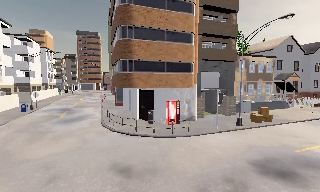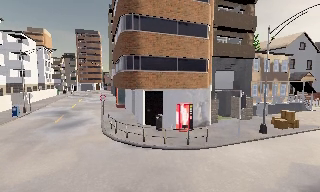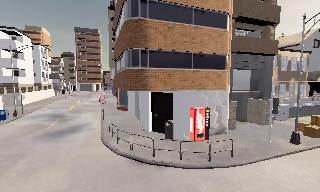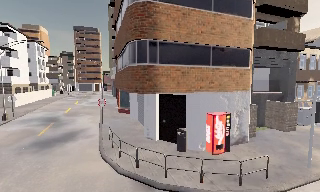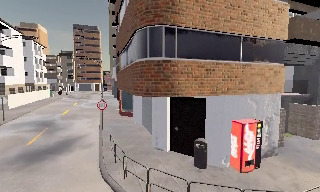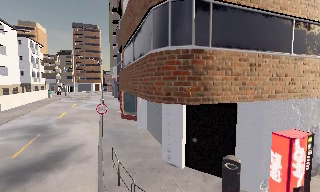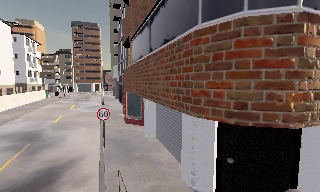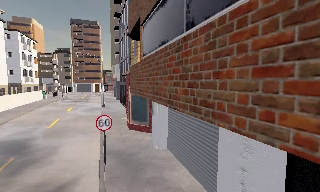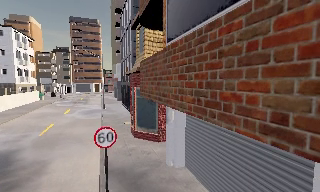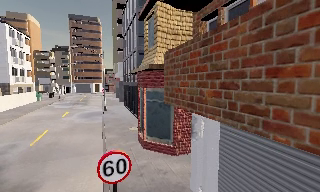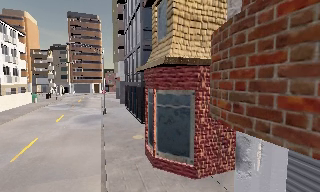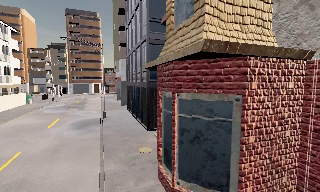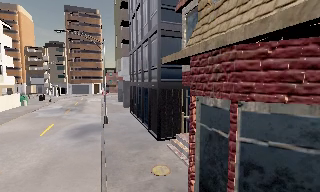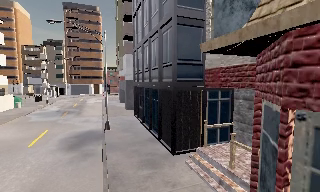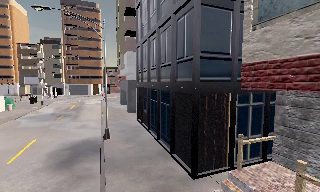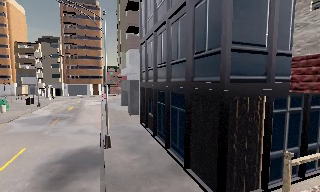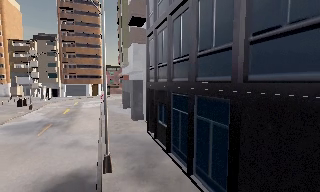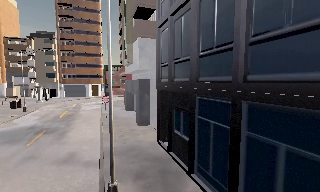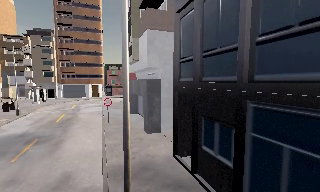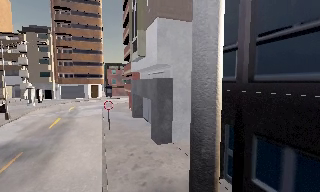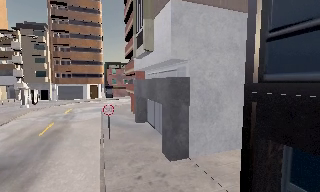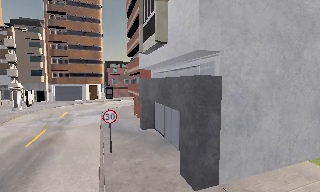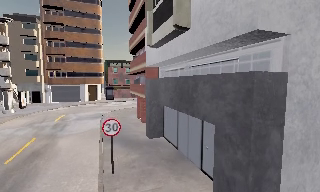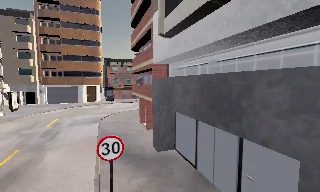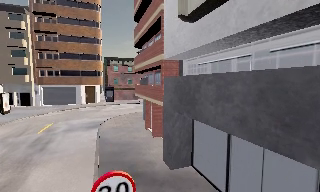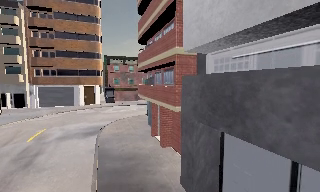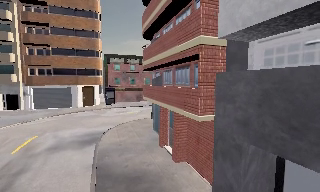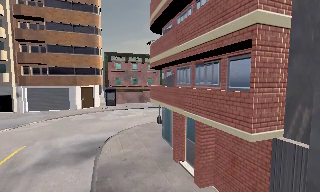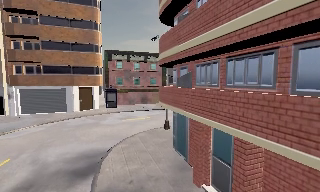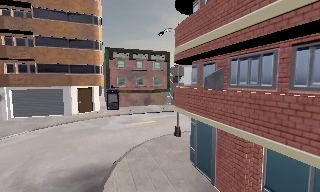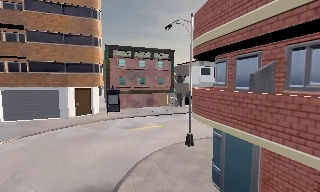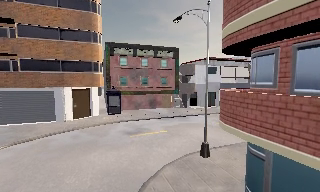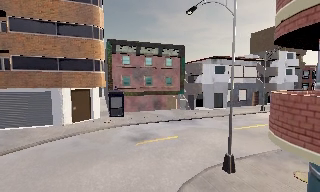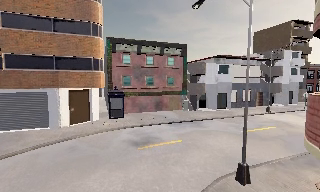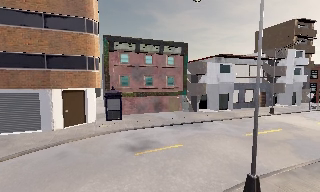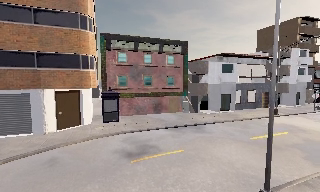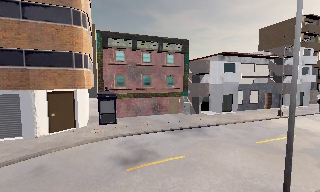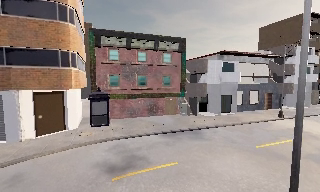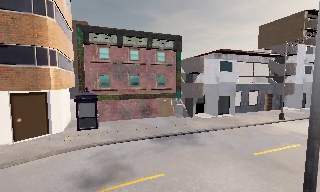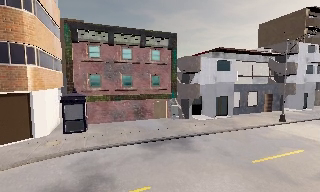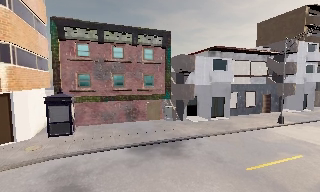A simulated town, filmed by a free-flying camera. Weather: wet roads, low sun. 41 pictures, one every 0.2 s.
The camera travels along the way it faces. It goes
forward.
0.0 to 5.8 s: The camera travels forward, about 55 m, so what stands in front looms larger.
5.8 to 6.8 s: The camera travels forward, about 6 m, so what stands in front looms larger. It loses speed.
6.8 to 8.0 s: The camera travels forward and to its right, about 5 m, so what stands in front looms larger.
The film runs forward here.
